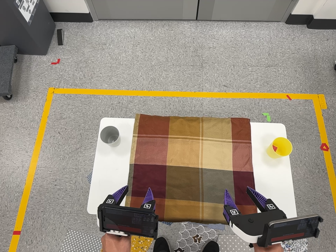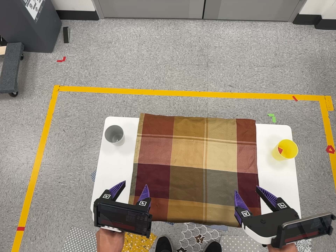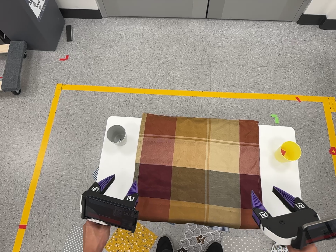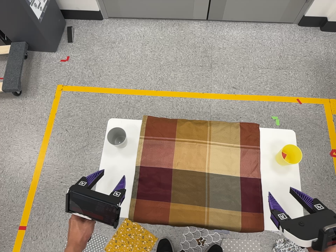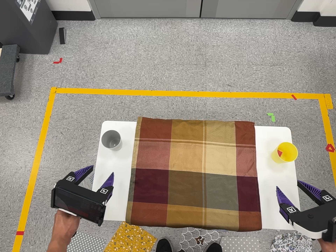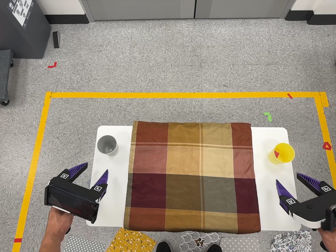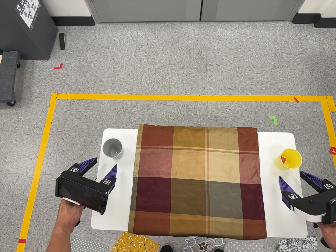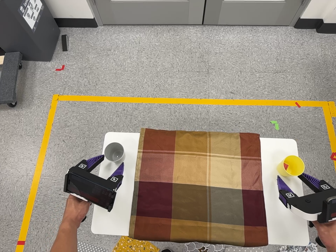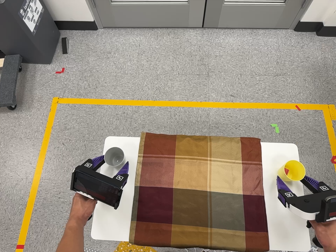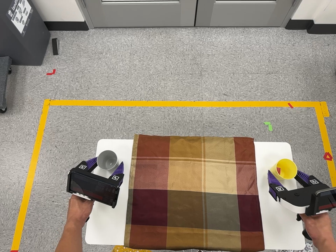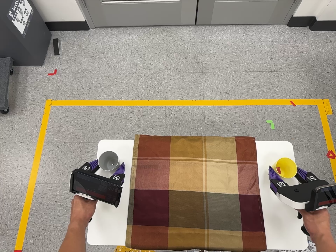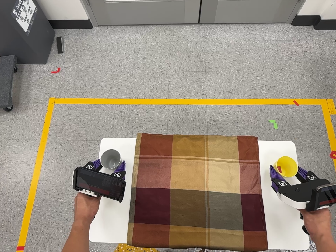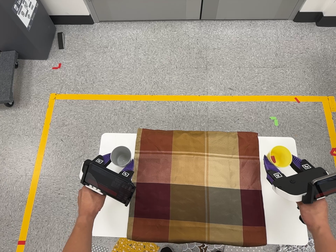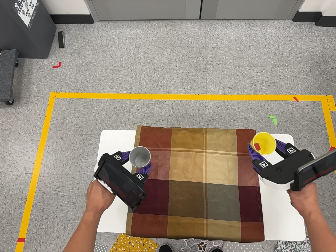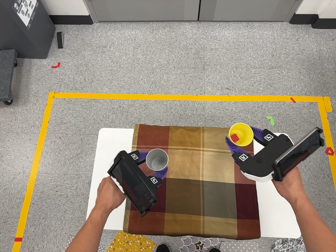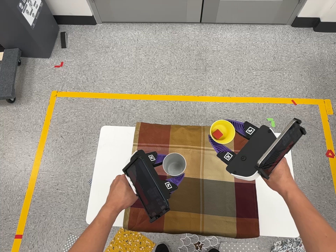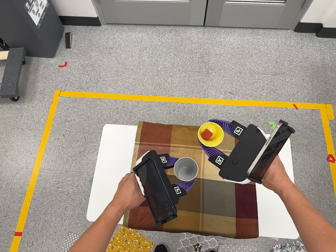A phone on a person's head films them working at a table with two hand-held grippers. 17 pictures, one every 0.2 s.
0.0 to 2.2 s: The camera travels toward the top of its view and forward, about 12 cm, so close, fixed things drift downward.
2.2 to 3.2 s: The camera travels toward the bottom of its view and backward, about 8 cm, so close, fixed things drift upward.
The film runs forward here.
